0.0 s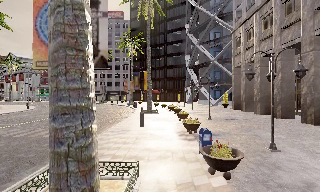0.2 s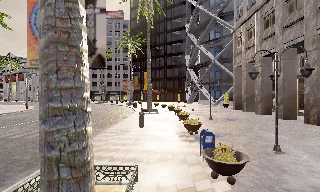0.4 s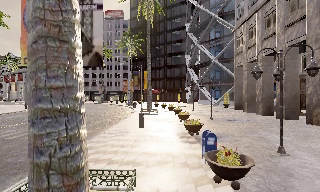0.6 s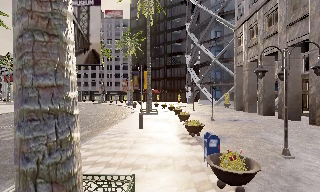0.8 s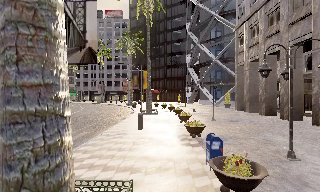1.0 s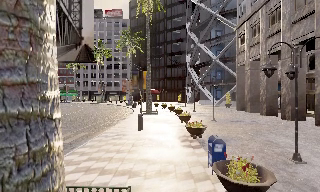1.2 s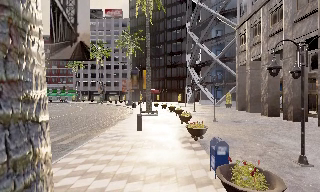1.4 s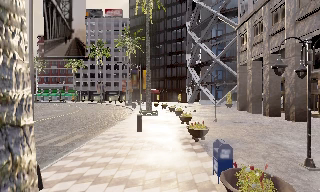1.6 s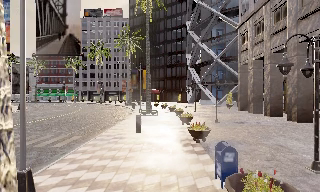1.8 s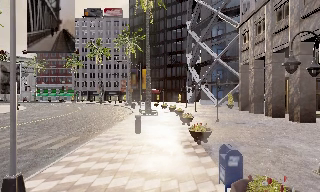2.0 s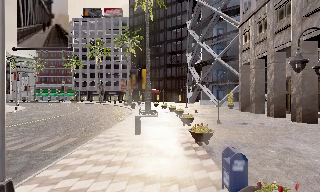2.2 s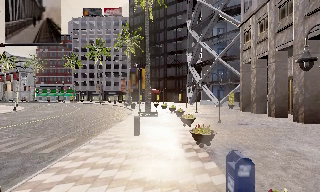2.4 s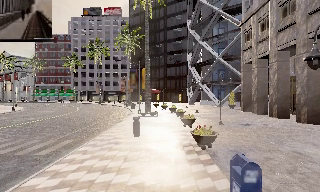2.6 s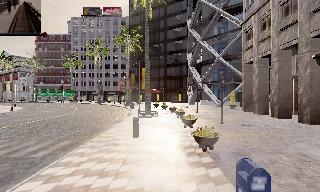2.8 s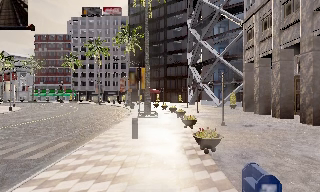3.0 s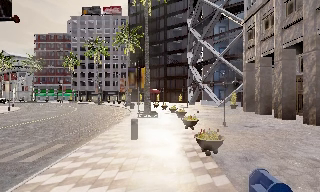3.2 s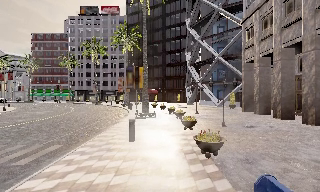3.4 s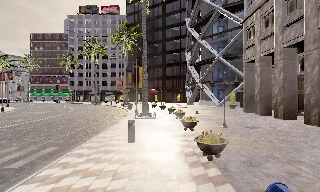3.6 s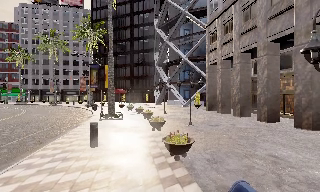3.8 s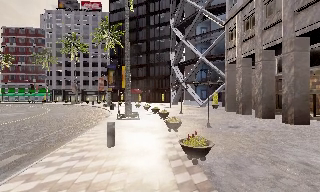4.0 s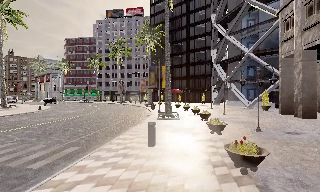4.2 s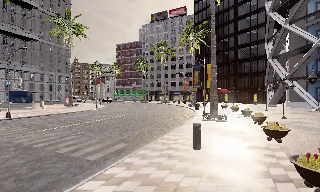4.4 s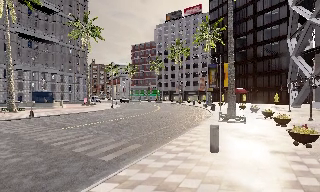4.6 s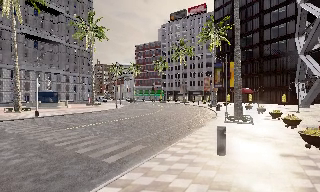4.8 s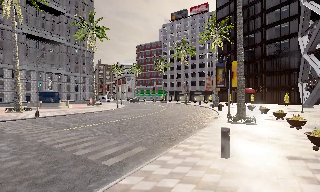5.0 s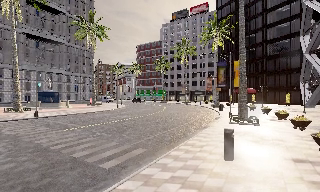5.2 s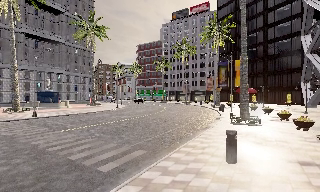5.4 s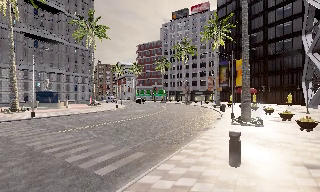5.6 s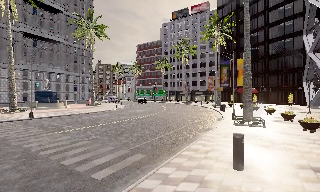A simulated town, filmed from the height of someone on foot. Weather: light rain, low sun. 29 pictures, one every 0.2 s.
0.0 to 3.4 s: The camera travels forward, about 4.5 m, so what stands in front looms larger.
3.4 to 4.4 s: The scene slides to the right, as the camera pans about 30 degrees to its left. It travels forward, about 1.5 m, so what stands in front looms larger.
4.4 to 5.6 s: The camera travels forward, about 1.5 m, so what stands in front looms larger.
The film runs forward here.
